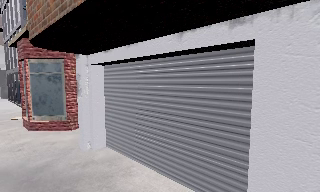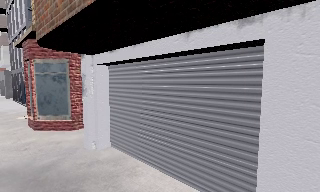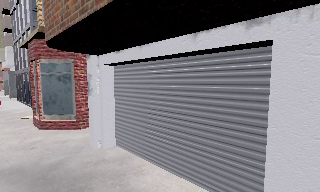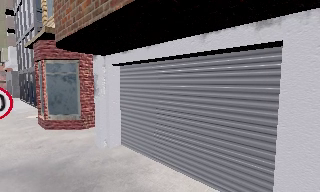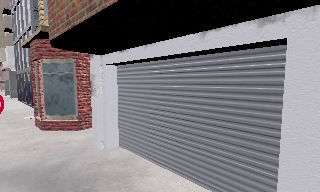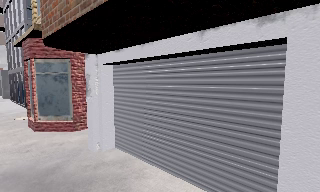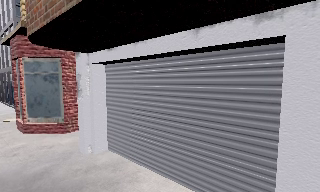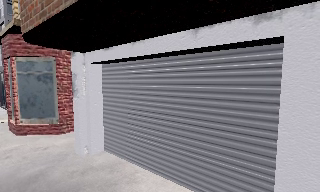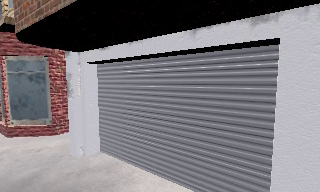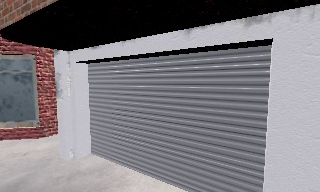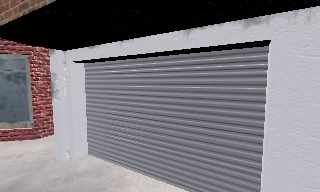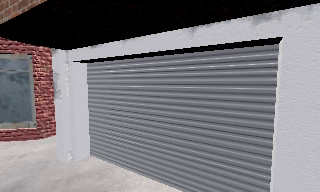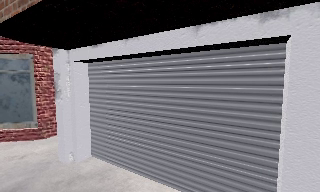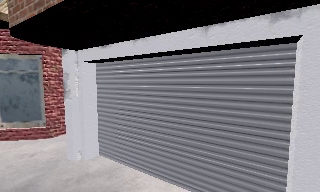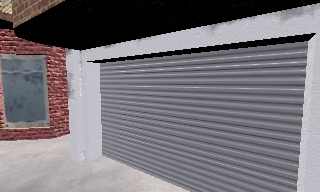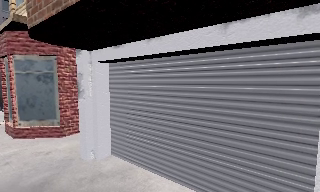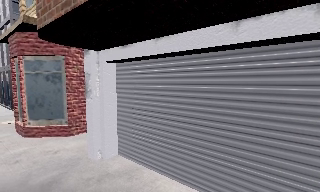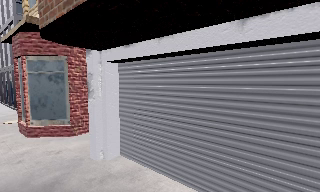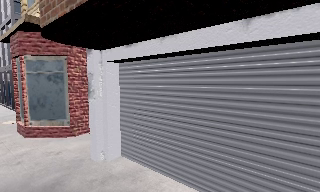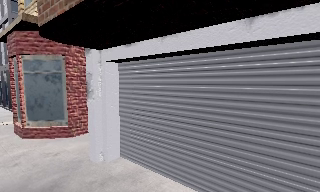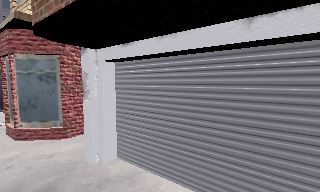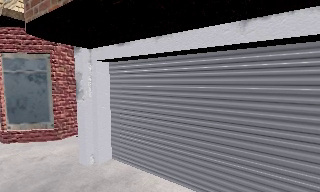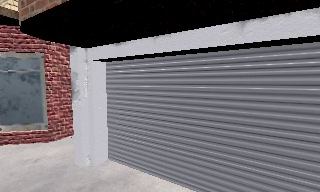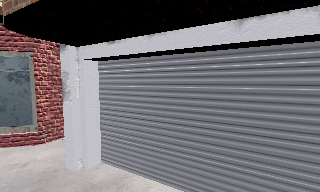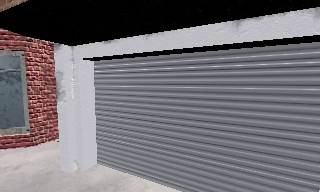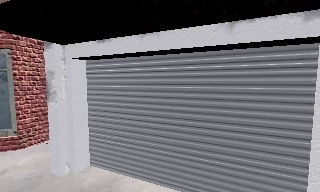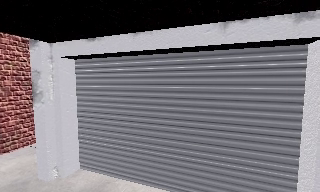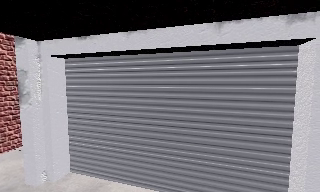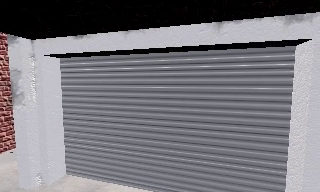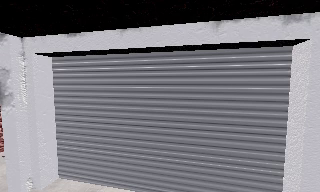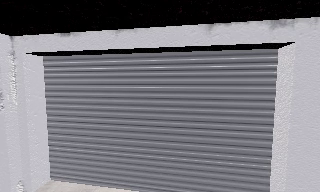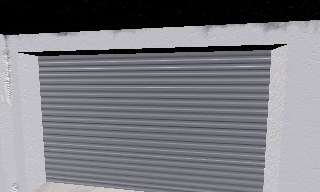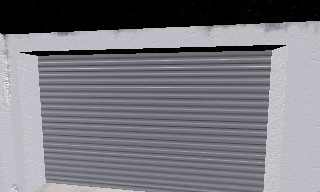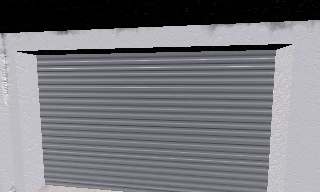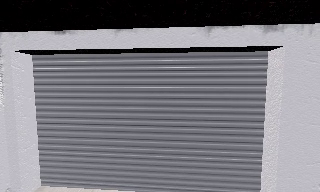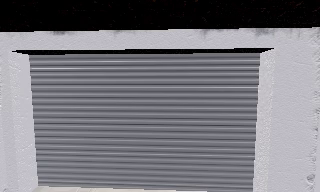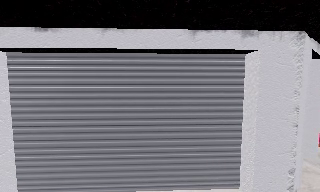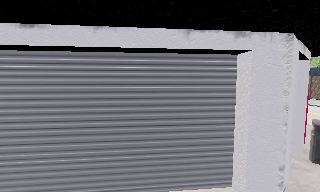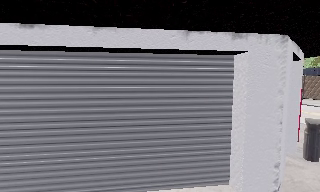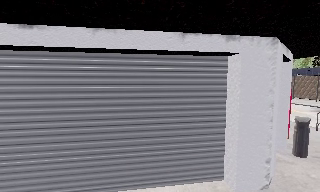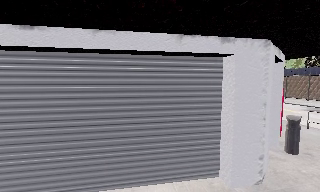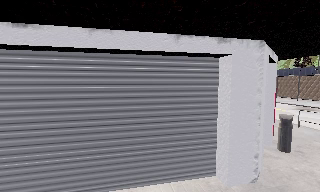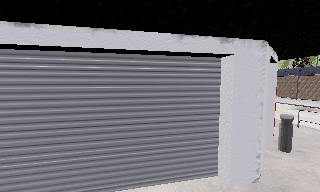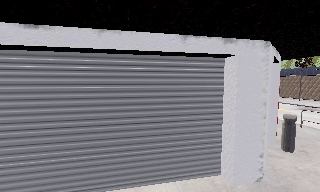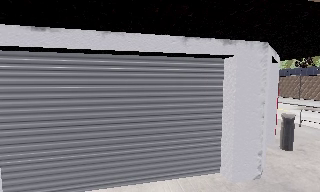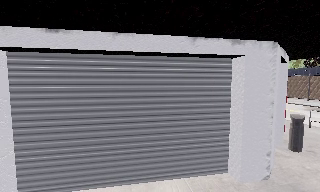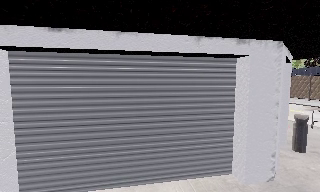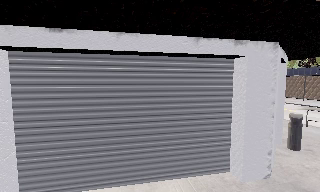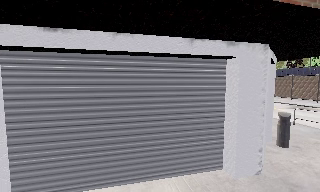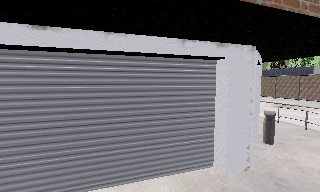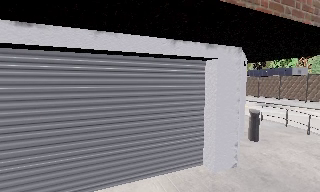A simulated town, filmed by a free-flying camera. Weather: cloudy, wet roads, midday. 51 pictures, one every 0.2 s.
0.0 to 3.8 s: The camera travels to its left and forward, about 1 m.
3.8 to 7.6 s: The camera pans to its right, which is clockwise from overhead, by about 45 degrees. It travels to its left, about 1 m.
7.6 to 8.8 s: The camera shifts only a little, or ends up much as it began.
8.8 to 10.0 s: The scene slides to the left, as the camera pans about 10 degrees to its right.
The film runs forward here.
